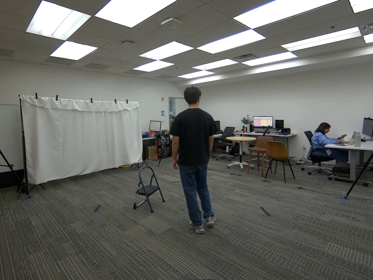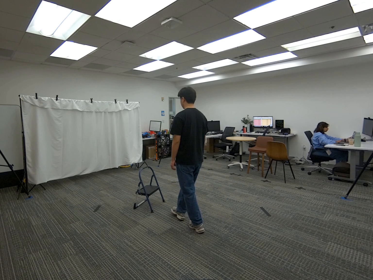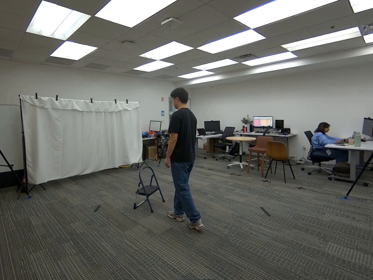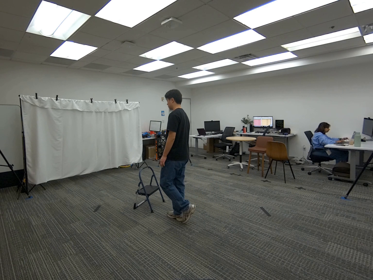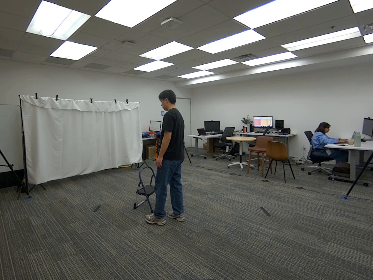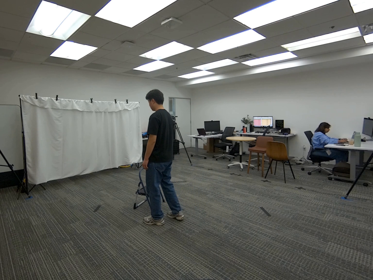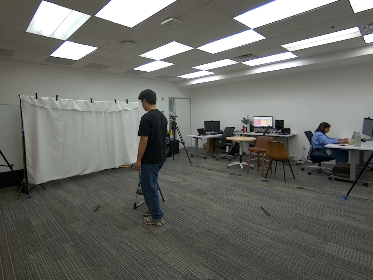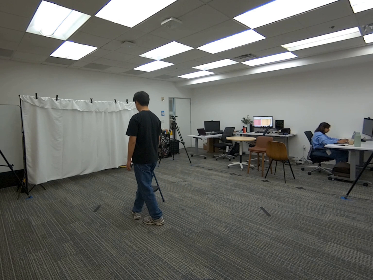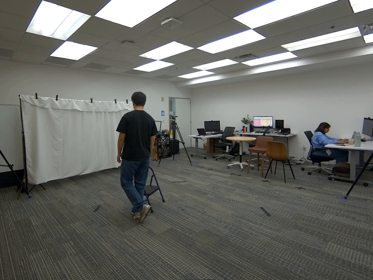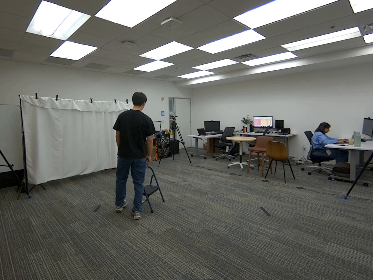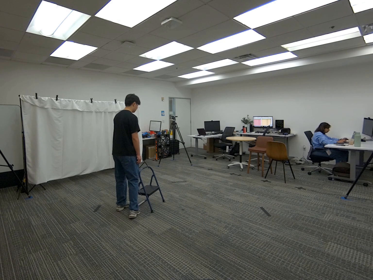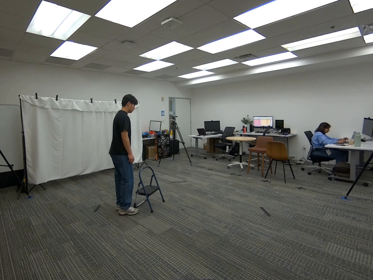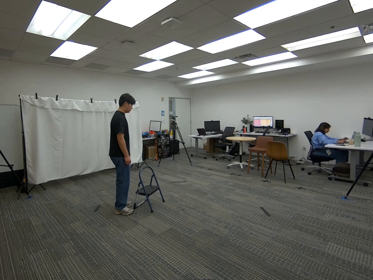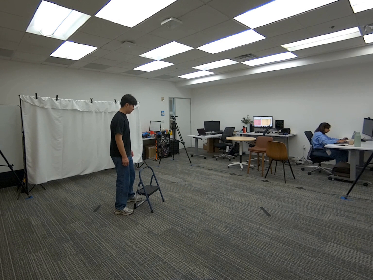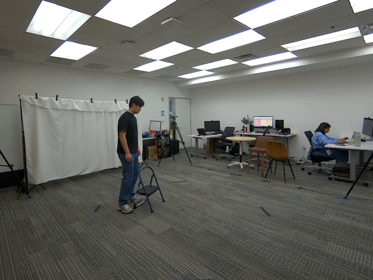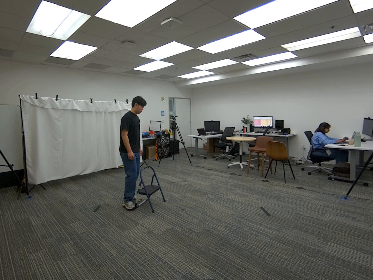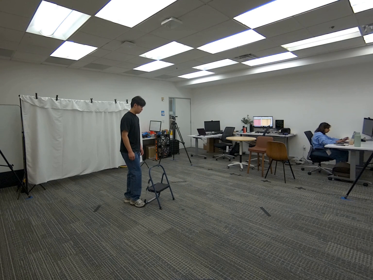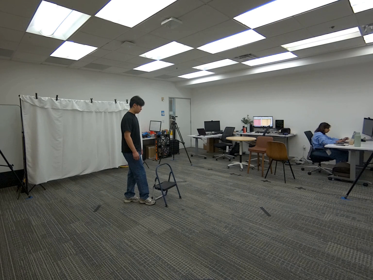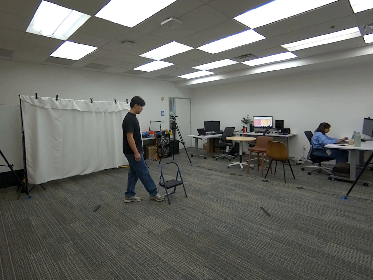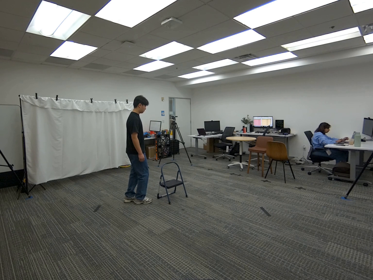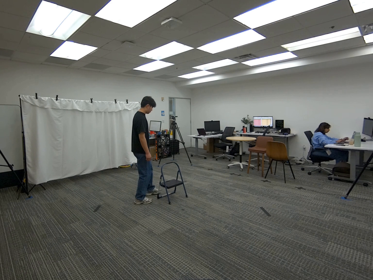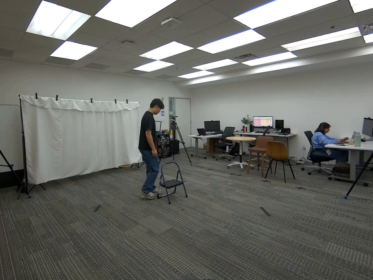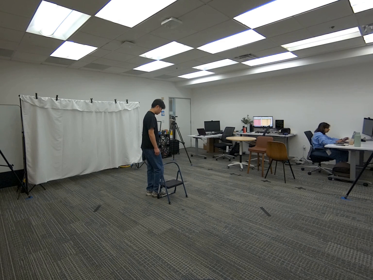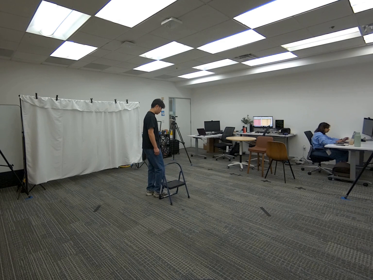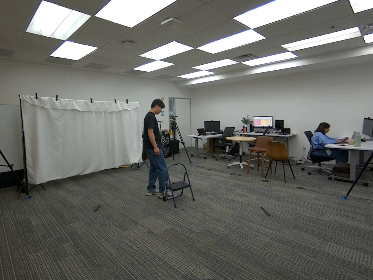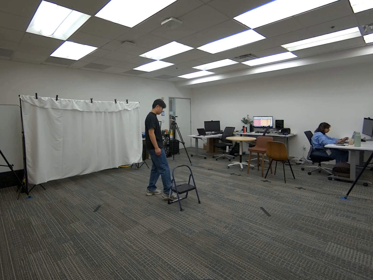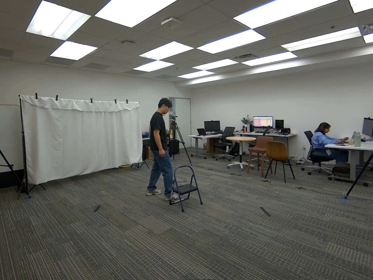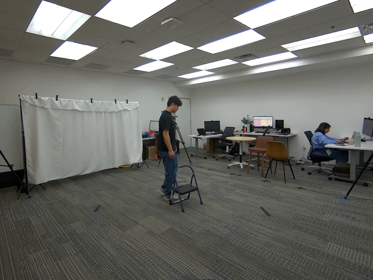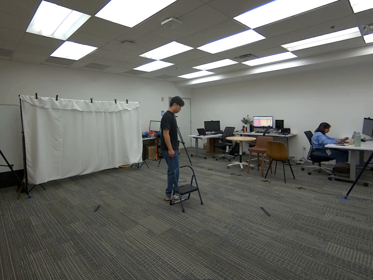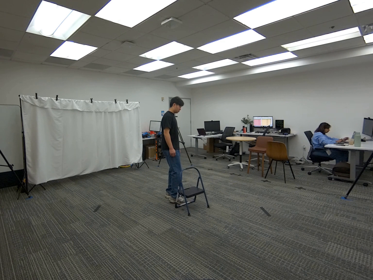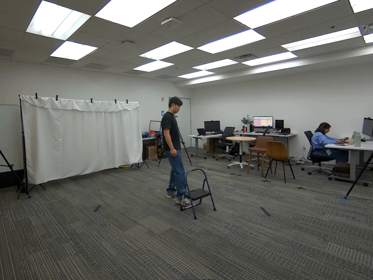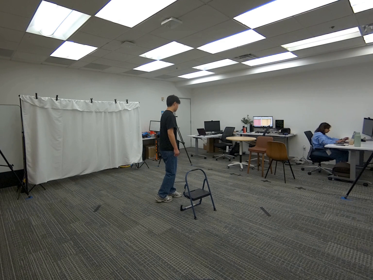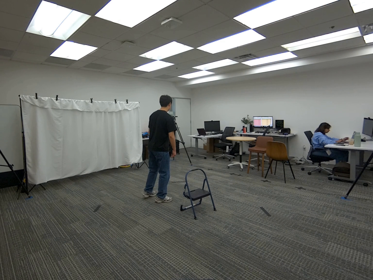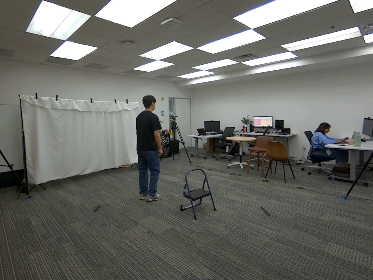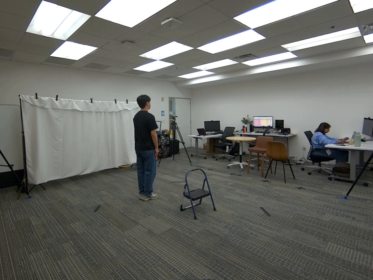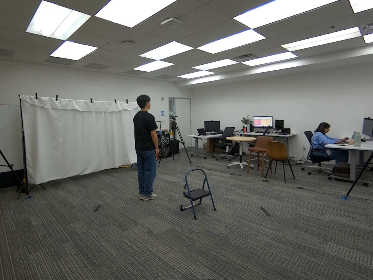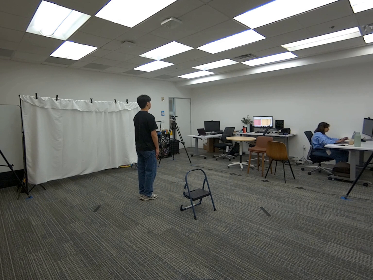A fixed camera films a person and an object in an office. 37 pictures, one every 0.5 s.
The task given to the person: Walk over to the step ladder. Use your right foot to push the step ladder around the bounding area until the end of sequence.
